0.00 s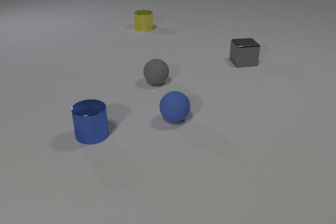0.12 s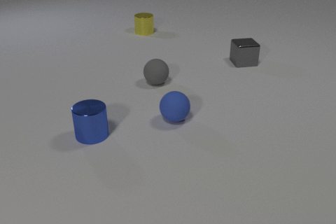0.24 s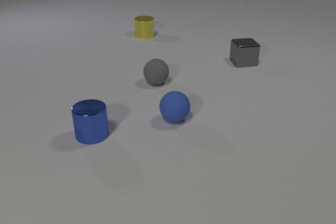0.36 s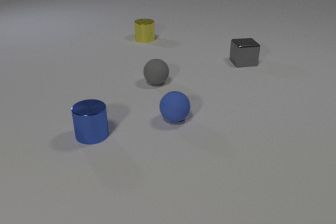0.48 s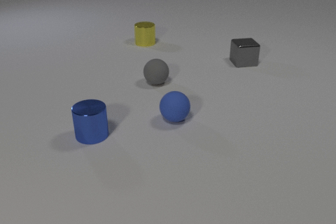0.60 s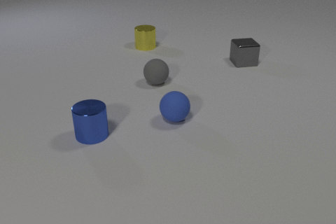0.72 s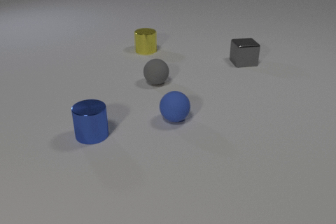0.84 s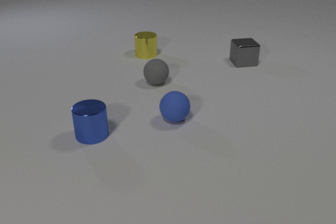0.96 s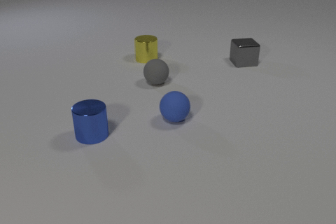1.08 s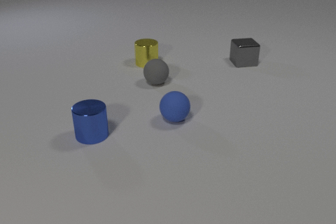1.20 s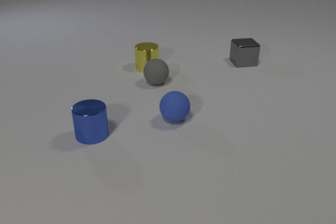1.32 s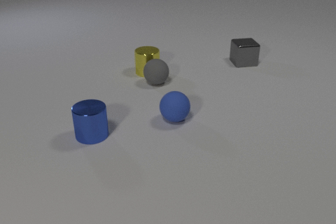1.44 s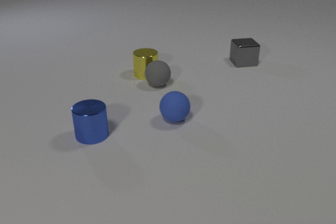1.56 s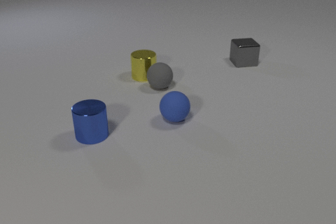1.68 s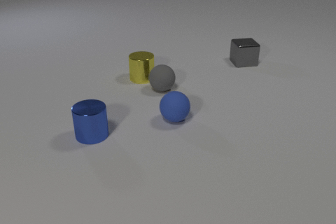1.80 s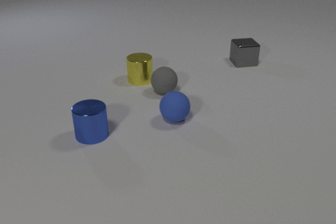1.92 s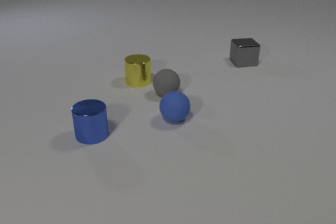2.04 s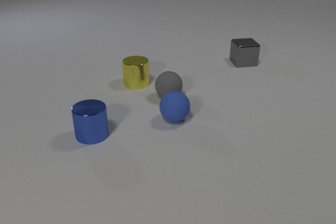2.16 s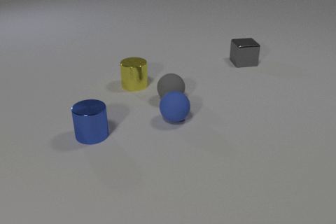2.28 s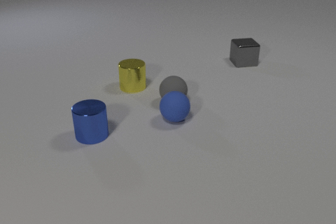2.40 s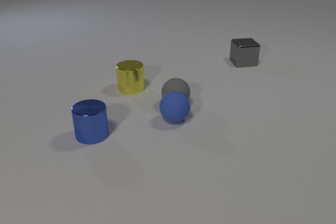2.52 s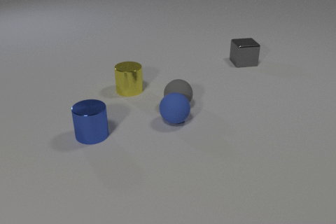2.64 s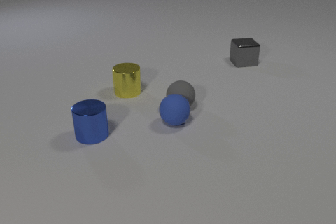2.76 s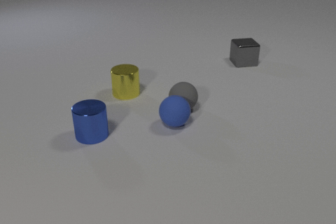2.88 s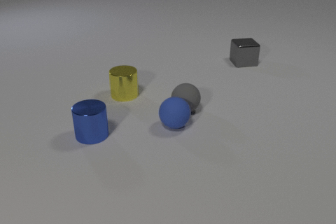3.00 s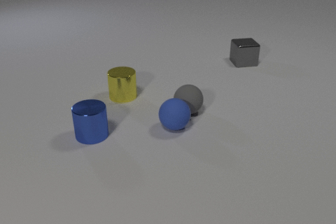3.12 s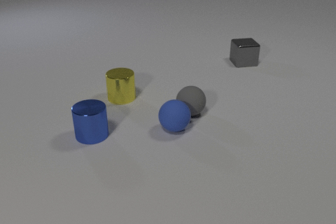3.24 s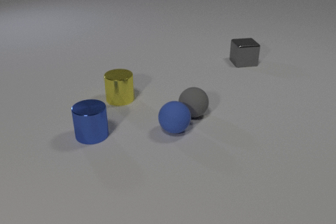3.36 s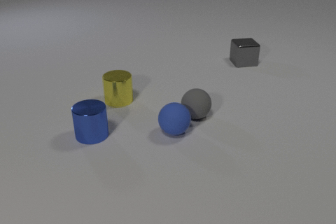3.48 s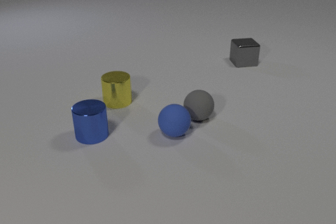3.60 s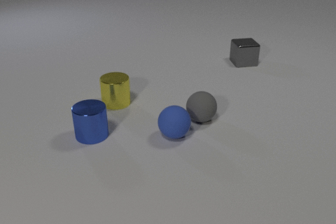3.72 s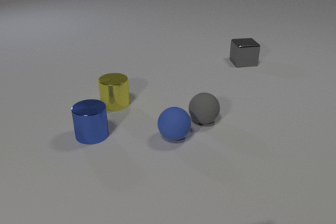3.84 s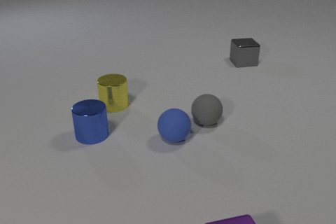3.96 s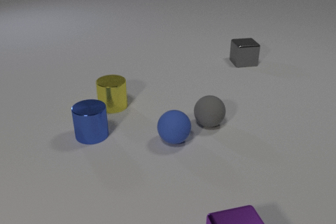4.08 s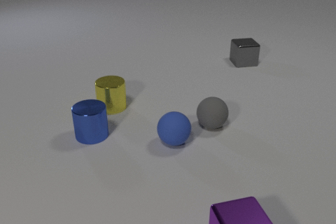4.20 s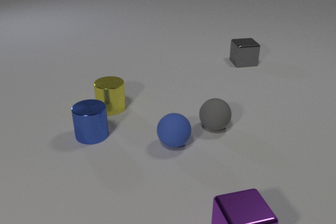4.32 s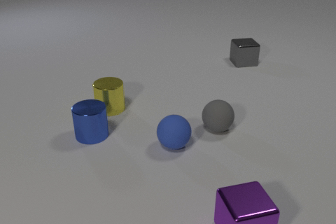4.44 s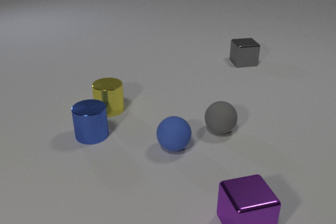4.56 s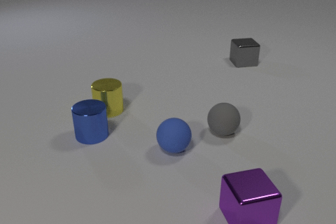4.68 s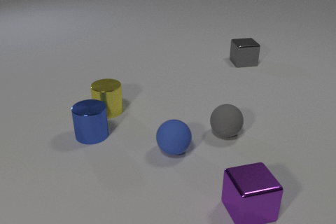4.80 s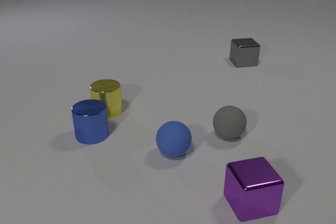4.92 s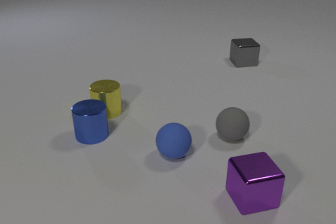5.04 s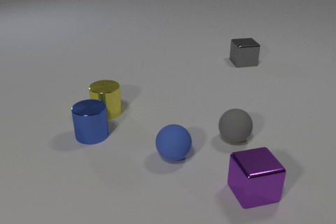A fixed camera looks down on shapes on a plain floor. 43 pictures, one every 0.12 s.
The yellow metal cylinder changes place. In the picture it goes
toward the camera.
0.00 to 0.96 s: The yellow metal cylinder slides toward the camera.
0.96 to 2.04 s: The yellow metal cylinder slides toward the camera. The gray rubber sphere rolls toward the camera. The yellow metal cylinder and the gray rubber sphere collide.
2.04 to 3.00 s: The yellow metal cylinder slides toward the camera and to the left. The gray rubber sphere rolls toward the camera and to the right. The blue rubber sphere rolls toward the camera. The gray rubber sphere and the blue rubber sphere collide.
3.00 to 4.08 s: The yellow metal cylinder slides toward the camera and to the left. The gray rubber sphere rolls toward the camera and to the right. The blue rubber sphere rolls toward the camera. The purple metal cube comes in at the bottom edge, slides away from the camera.
4.08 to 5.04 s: The yellow metal cylinder slides toward the camera. The gray rubber sphere rolls to the right and toward the camera. The blue rubber sphere rolls toward the camera. The purple metal cube slides away from the camera.
Are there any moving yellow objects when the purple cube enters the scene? yes.
What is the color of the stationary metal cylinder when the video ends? blue.
What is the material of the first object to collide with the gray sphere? metal.
